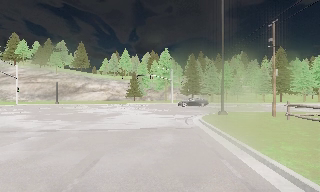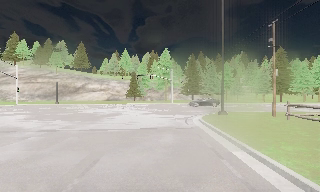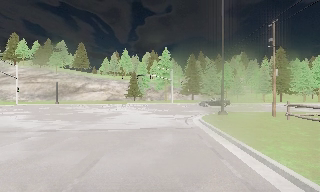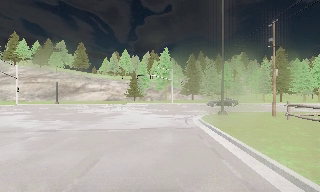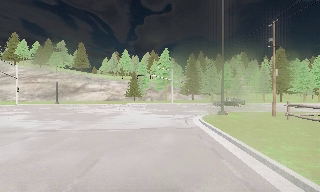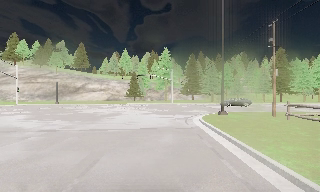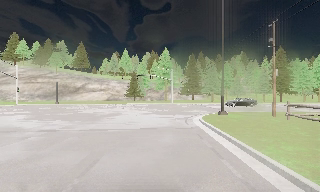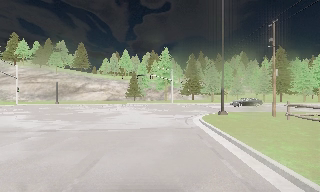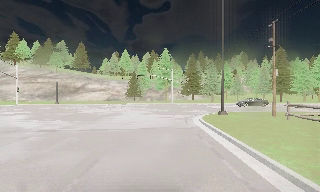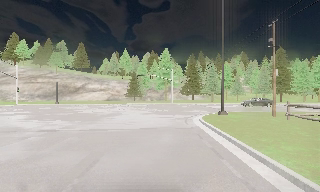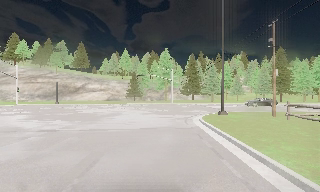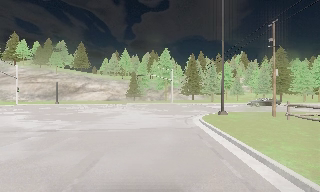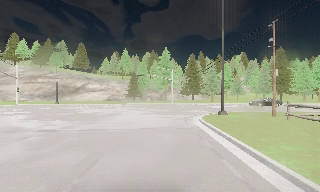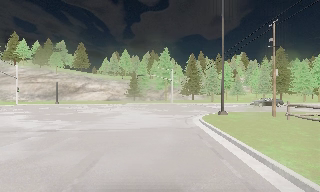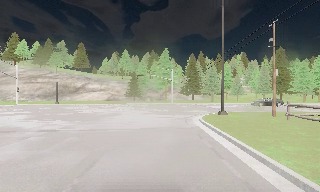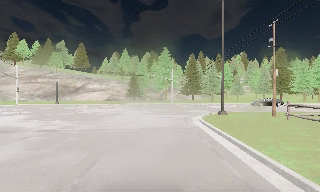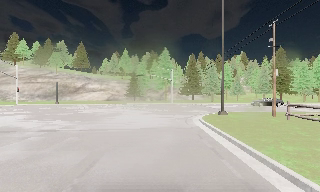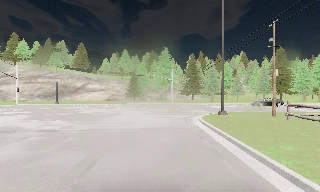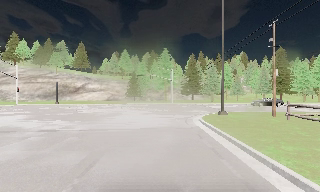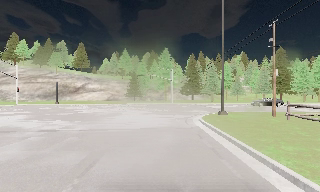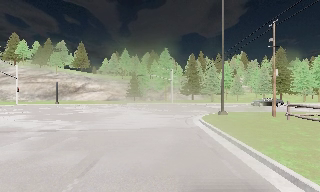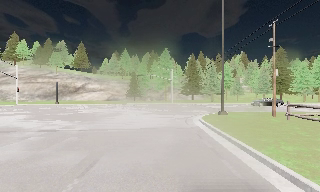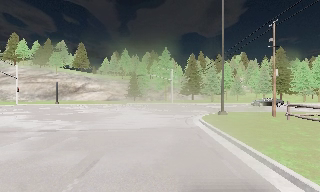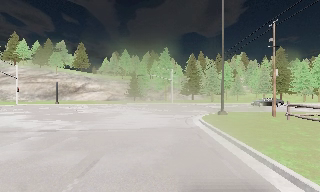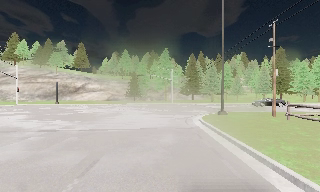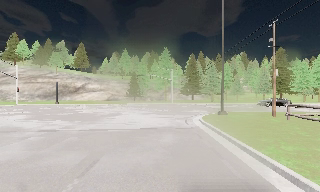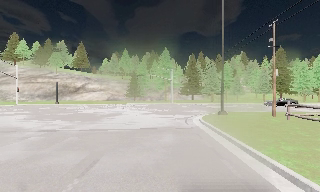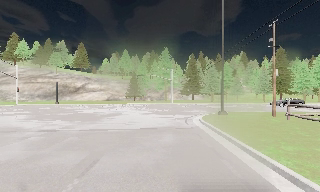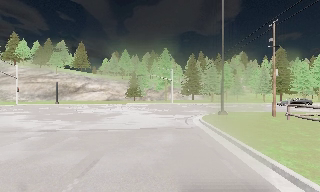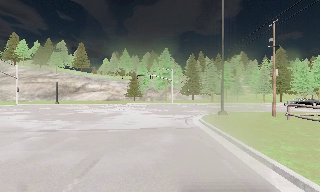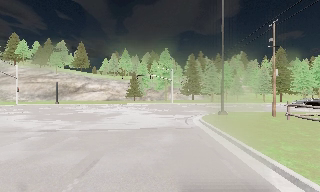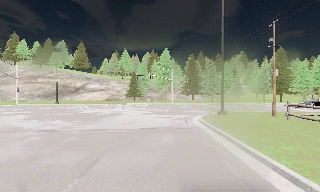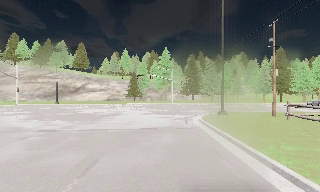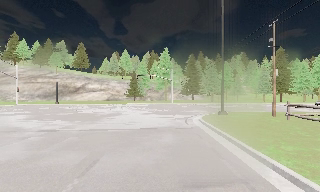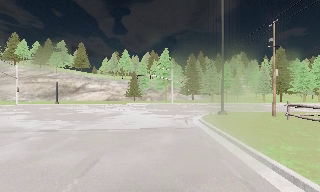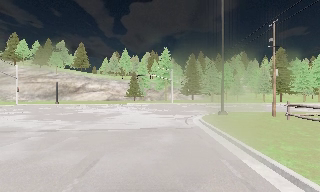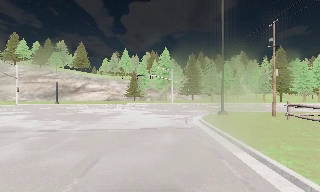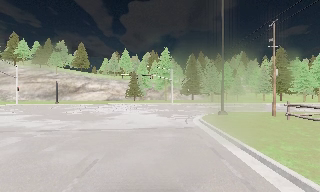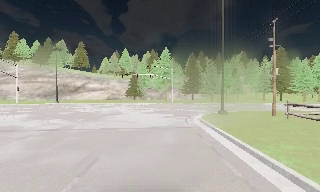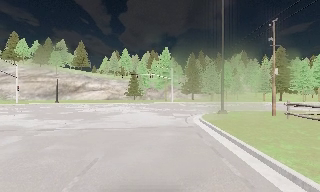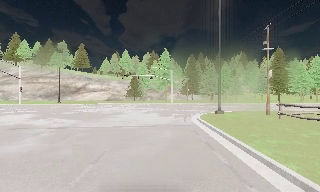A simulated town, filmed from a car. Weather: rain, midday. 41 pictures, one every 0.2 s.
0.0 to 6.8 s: The camera keeps its place and its aim.
6.8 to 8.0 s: The camera travels backward, about 0.5 m, so what stands in front gets smaller. It gains speed.
The film runs backward here.
